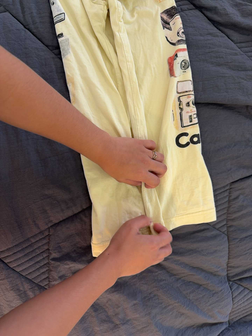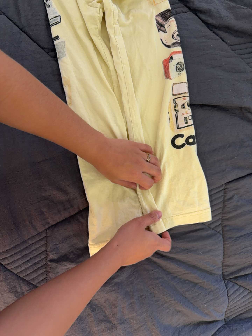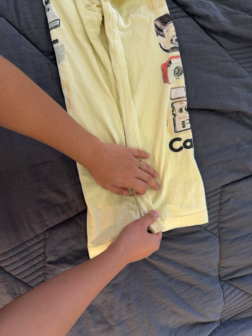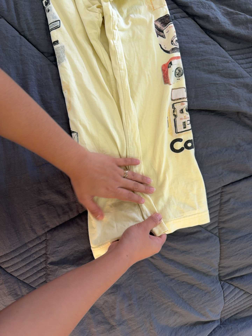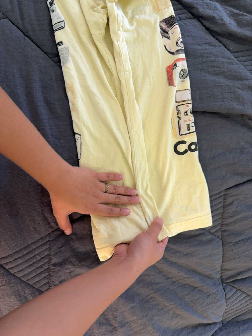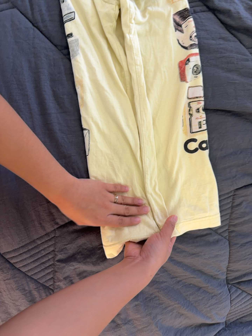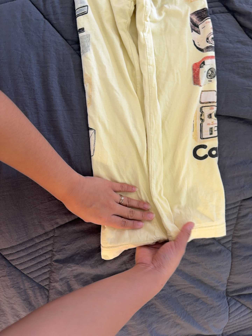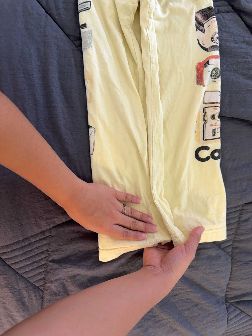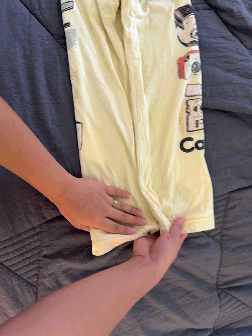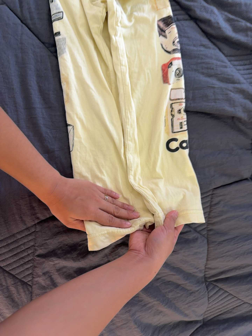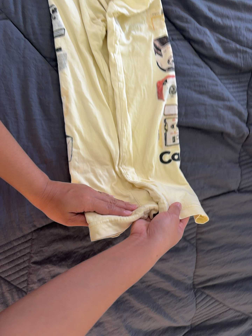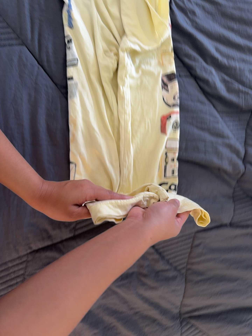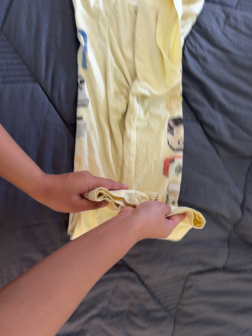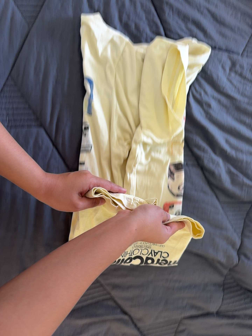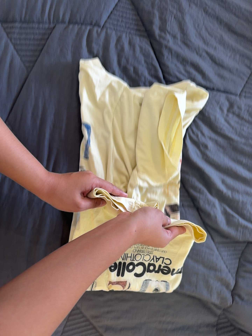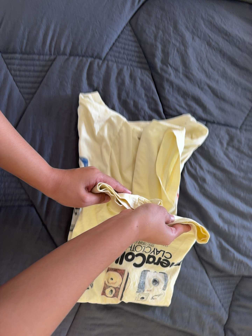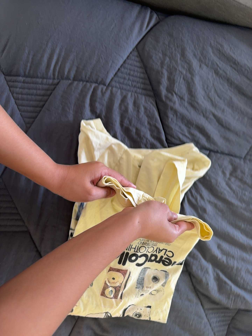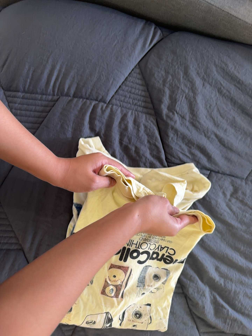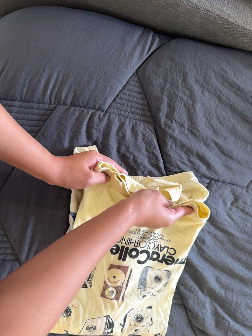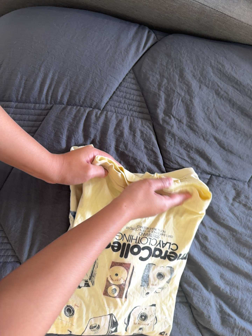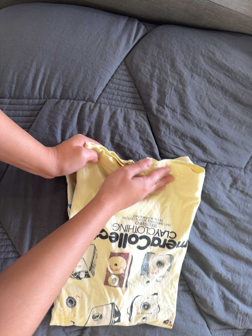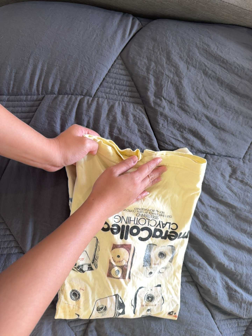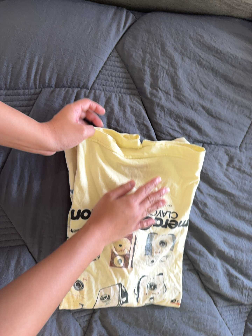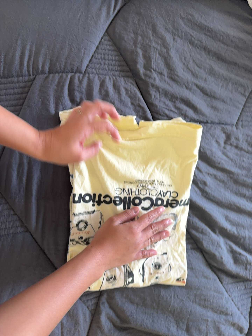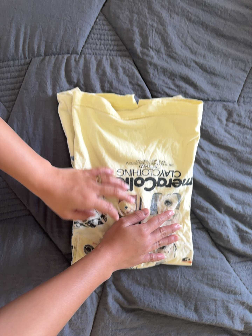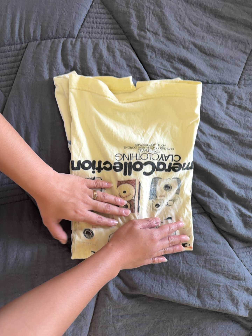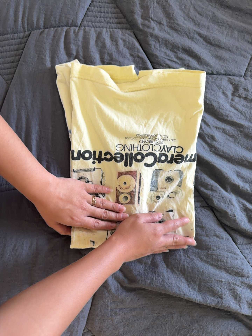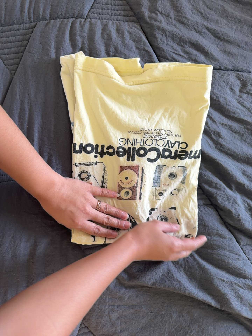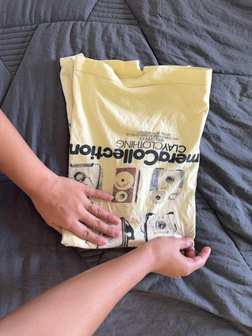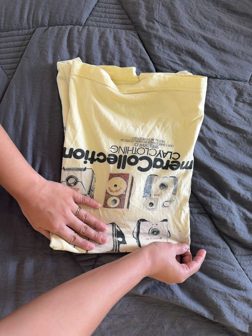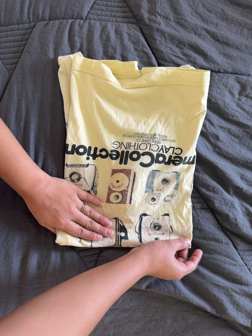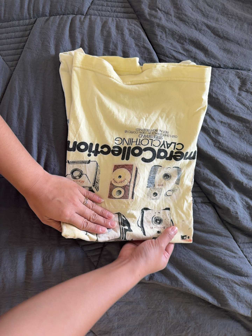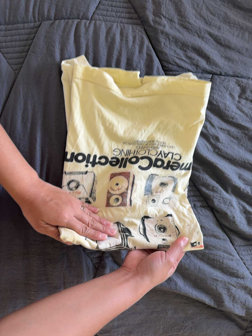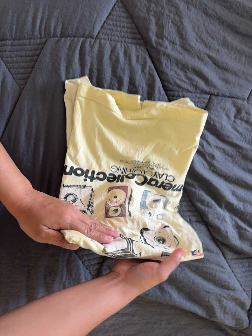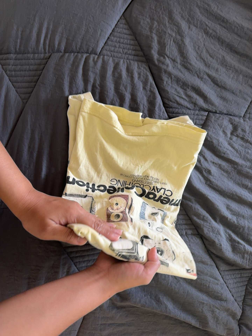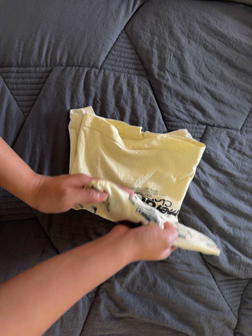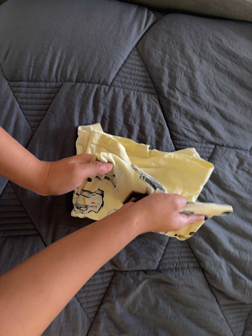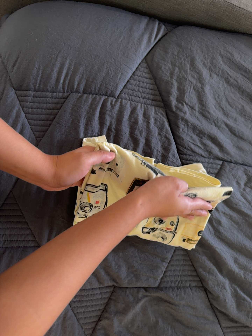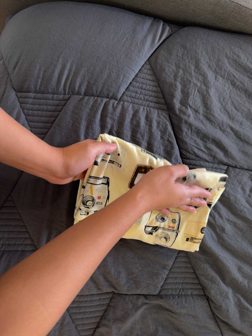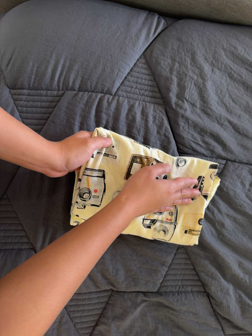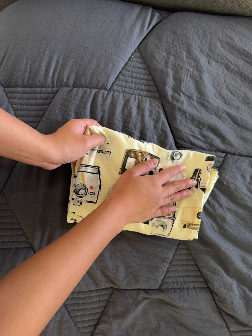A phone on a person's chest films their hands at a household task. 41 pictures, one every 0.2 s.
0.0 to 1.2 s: The camera shifts only a little, or ends up much as it began.
1.2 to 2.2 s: The camera travels backward, about 7 cm, so what stands in front gets smaller.
2.2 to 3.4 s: The camera travels toward the top of its view, about 38 cm, so close, fixed things drift downward. It rolls about its line of sight by about 15 degrees, and the scene rotates clockwise.
3.4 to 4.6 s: The camera travels toward the bottom of its view, about 8 cm, so close, fixed things drift upward. It rolls about its line of sight by about 10 degrees, and the scene rotates counterclockwise.
4.6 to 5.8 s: The camera travels toward the bottom of its view, about 12 cm, so close, fixed things drift upward.
5.8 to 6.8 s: The camera travels toward the top of its view and to its left, about 10 cm.
6.8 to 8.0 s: The camera travels toward the top of its view, about 7 cm, so close, fixed things drift downward.
The film runs forward here.
